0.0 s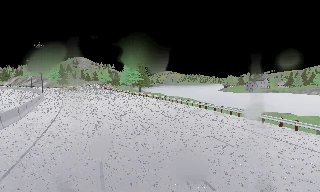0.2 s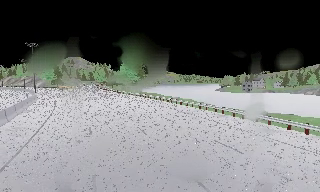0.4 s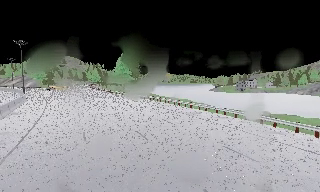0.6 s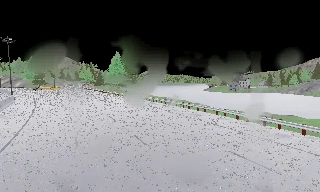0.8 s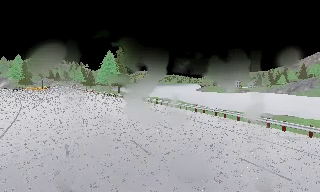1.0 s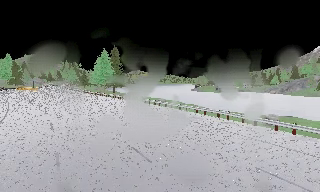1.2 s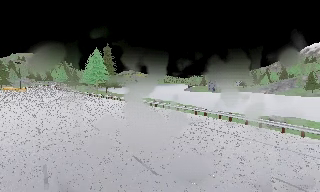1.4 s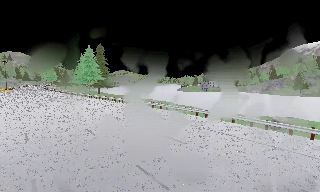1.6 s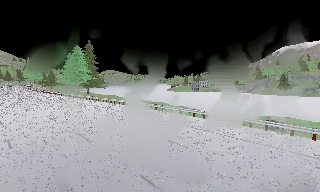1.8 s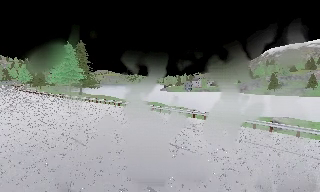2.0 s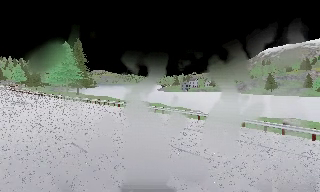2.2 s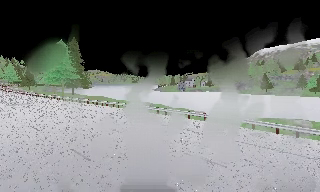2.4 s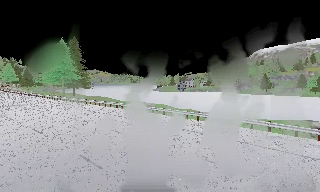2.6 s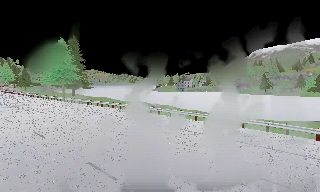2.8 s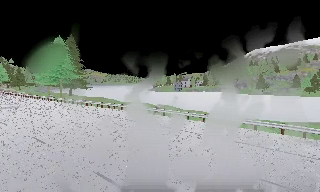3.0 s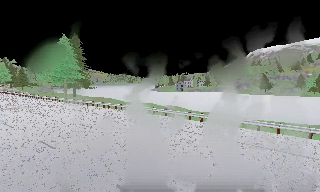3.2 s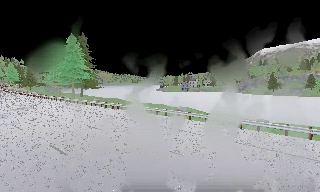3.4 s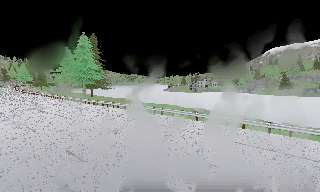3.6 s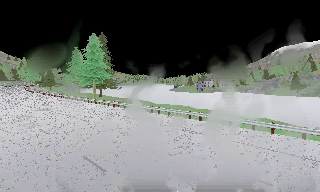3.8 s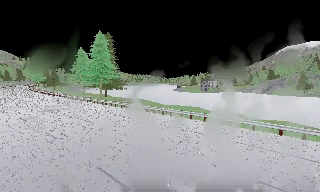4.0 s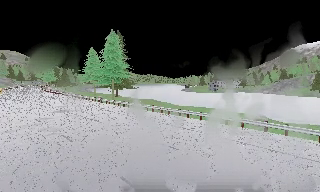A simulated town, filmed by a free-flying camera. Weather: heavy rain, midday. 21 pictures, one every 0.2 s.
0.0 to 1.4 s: The camera pans to its right, which is clockwise from overhead, by about 15 degrees. It travels forward and to its left, about 7 m, so what stands in front looms larger.
1.4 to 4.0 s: The camera travels to its left and forward, about 15 m, so close, fixed things drift to the right.
The film runs forward here.
